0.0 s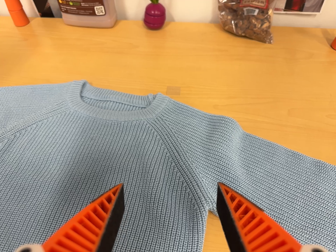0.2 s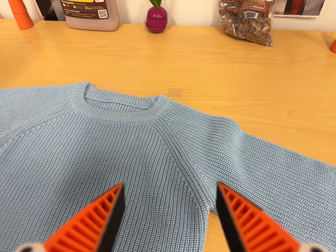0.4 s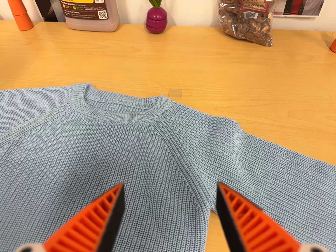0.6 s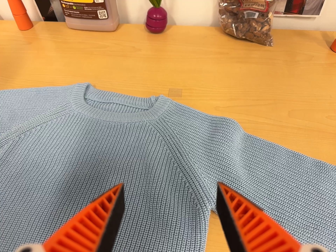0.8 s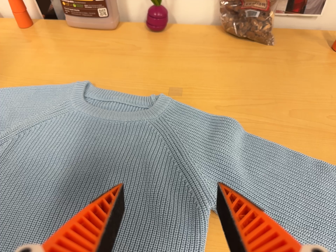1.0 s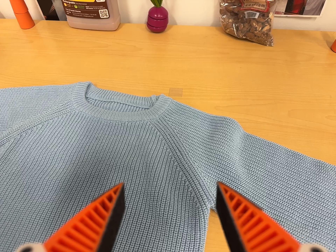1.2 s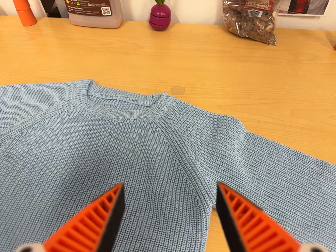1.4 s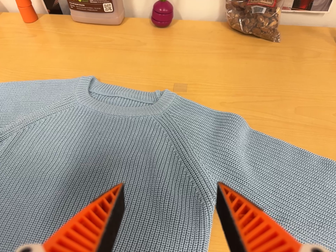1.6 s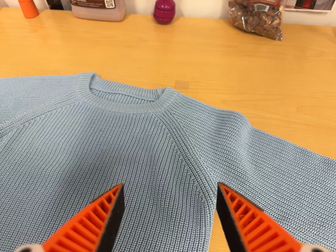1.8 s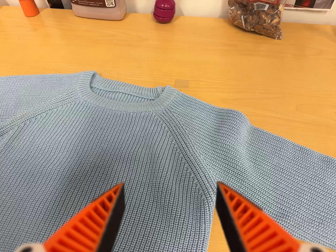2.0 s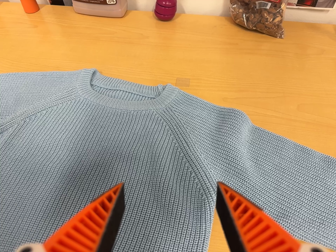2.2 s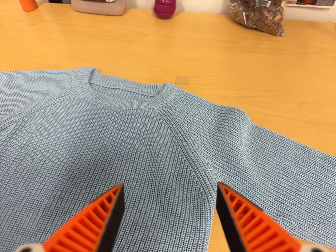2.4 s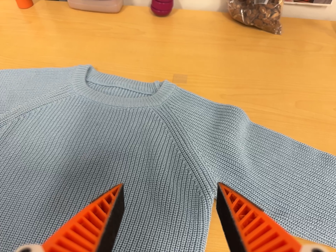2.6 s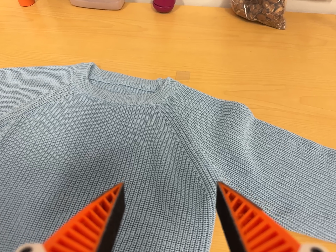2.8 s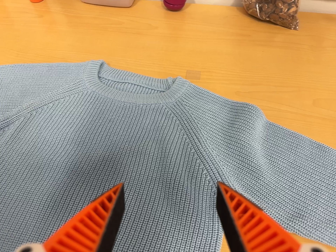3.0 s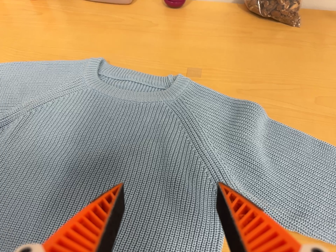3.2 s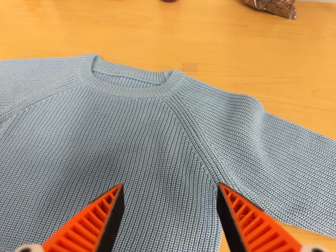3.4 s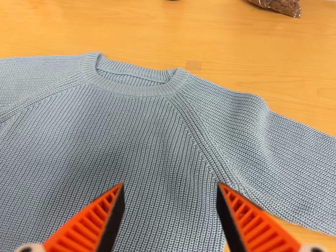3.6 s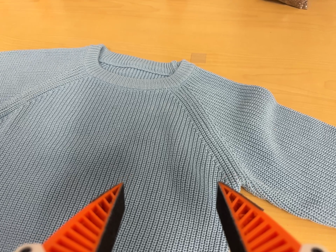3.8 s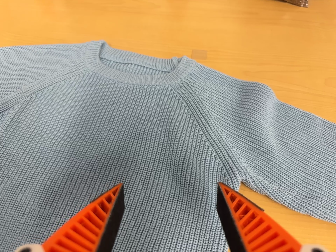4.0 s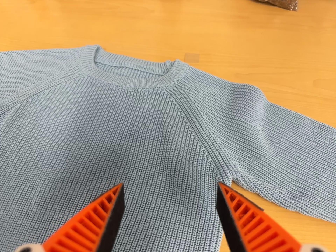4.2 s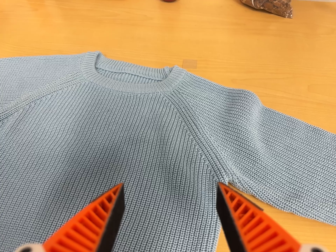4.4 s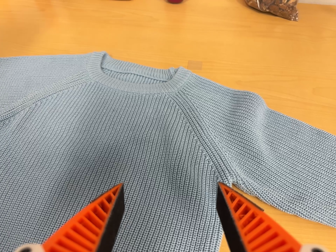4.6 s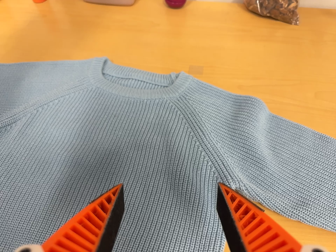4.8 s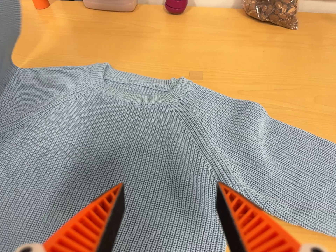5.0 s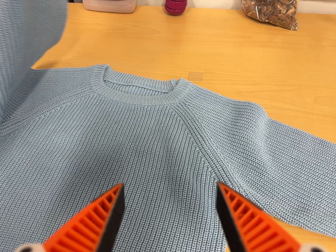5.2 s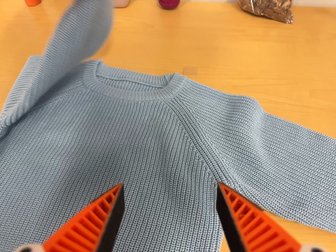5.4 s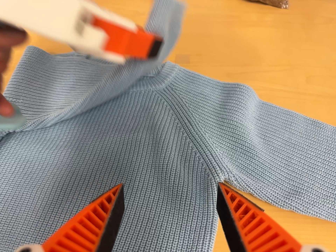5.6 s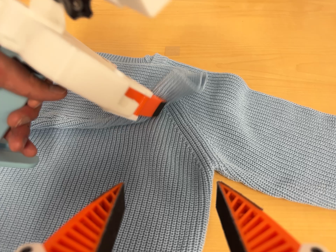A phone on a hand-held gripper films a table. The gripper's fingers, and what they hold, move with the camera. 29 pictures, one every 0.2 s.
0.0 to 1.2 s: The camera travels backward, about 4 cm, so what stands in front gets smaller.
1.2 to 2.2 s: The camera keeps its place and its aim.
2.2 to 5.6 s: The camera shifts only a little, or ends up much as it began.
The film runs forward here.
